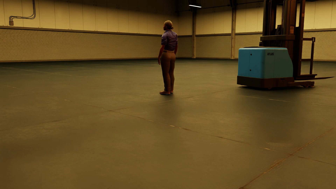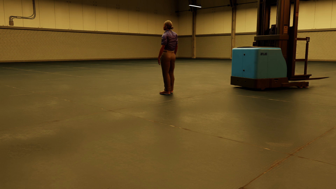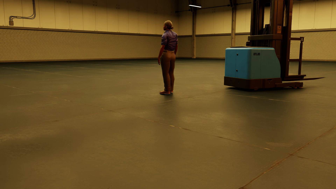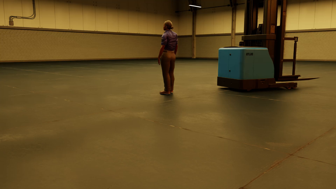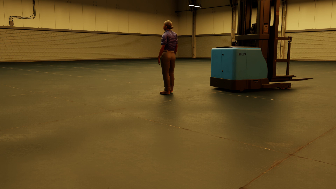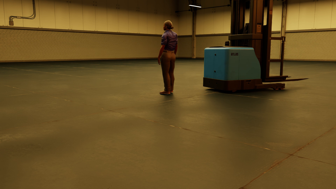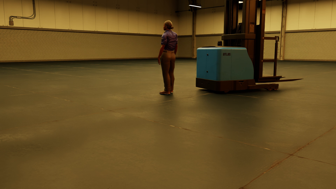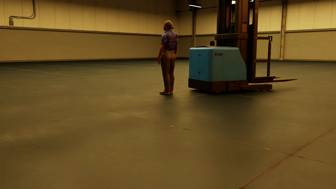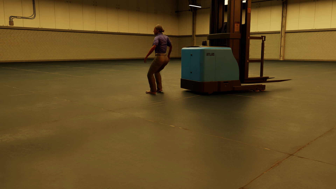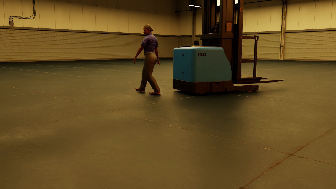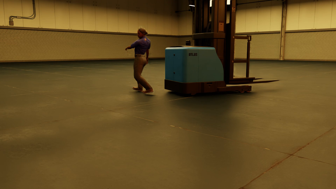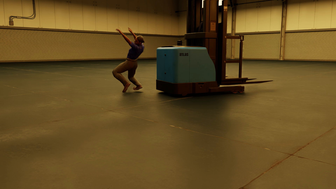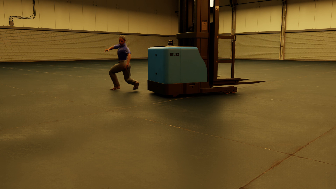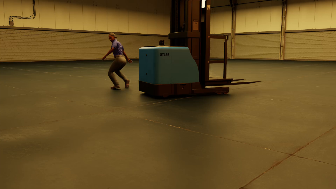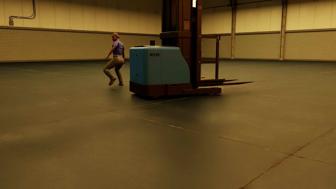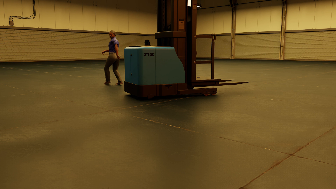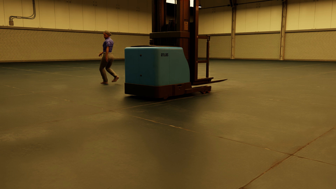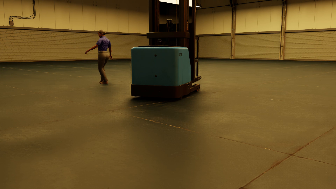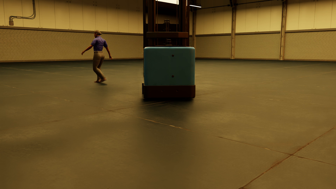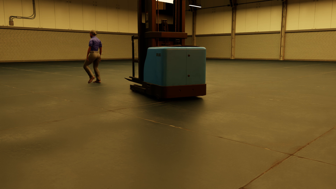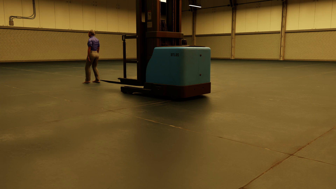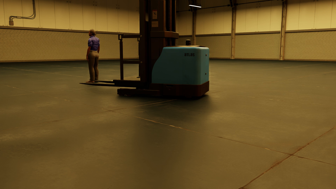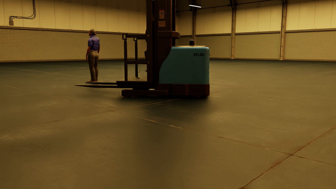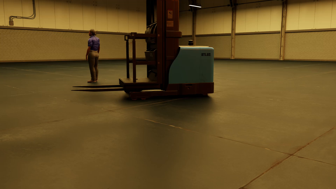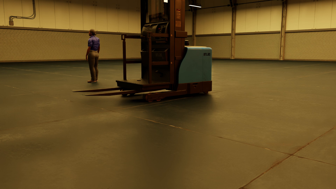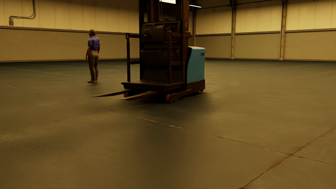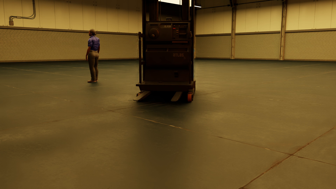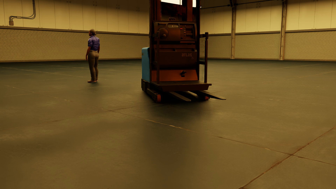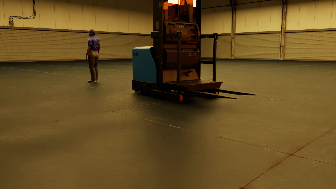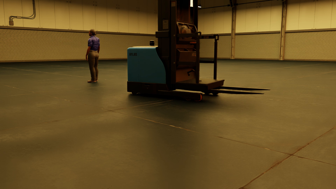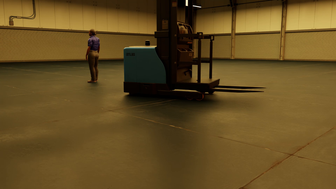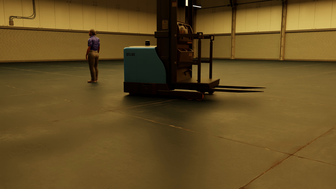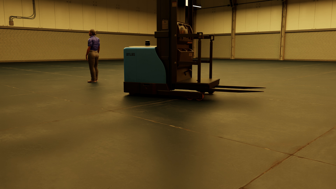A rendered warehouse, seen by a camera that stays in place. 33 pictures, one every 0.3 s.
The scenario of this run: Near miss between a forklift and a person.
